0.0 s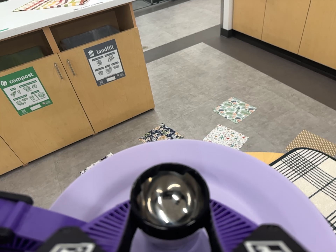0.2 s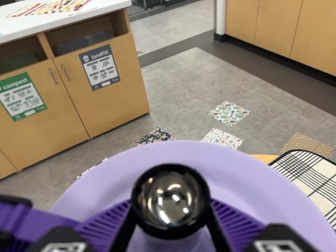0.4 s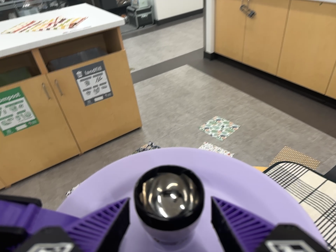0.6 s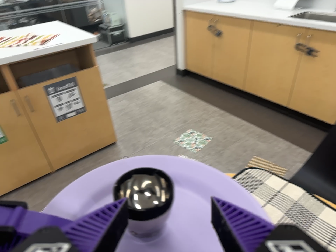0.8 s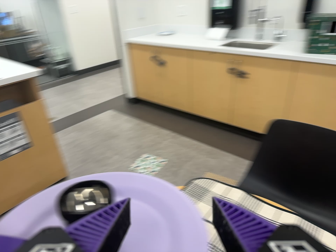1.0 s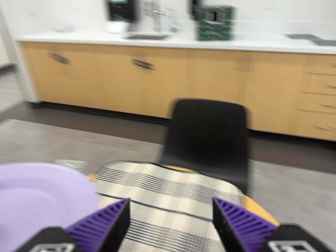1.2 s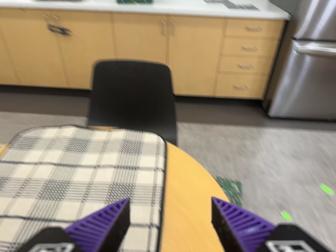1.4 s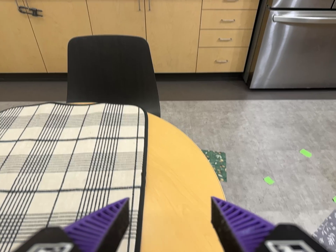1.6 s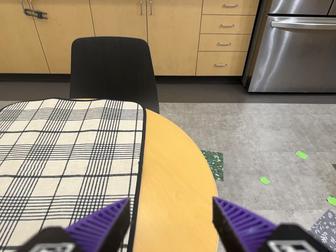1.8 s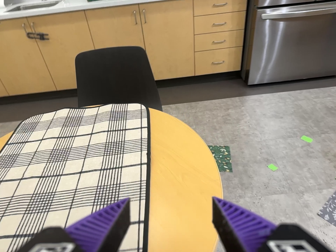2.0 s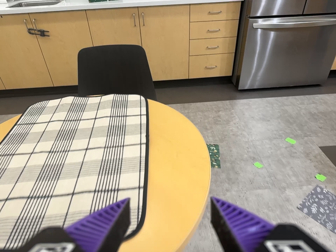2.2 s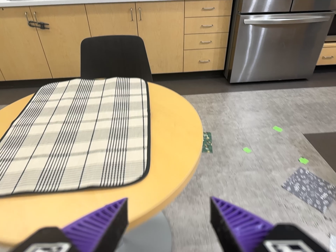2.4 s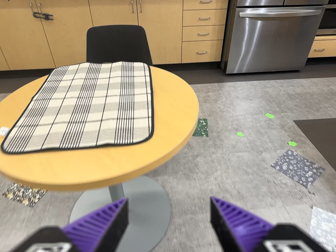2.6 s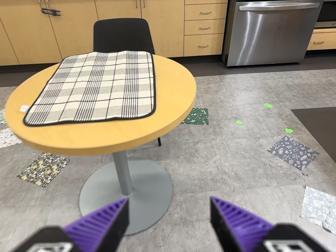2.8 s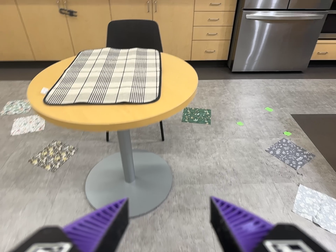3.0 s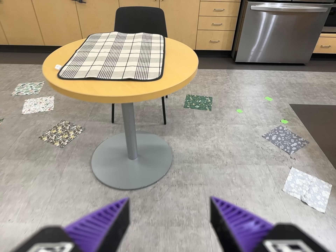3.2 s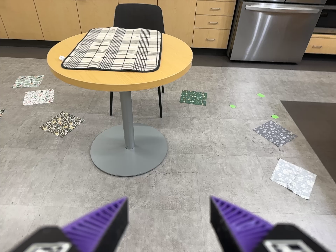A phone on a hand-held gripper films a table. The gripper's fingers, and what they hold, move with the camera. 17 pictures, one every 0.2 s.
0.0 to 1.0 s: The camera swings to its right by about 40 degrees, and the scene slides to the left. It travels backward, toward the bottom of its view and to its right, about 18 cm. Its aim tips toward the top of its view by about 15 degrees. It rolls about its line of sight by about 15 degrees, and the scene rotates counterclockwise.
1.0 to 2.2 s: The camera swings to its right by about 20 degrees, and the scene slides to the left. It travels toward the bottom of its view and backward, about 40 cm, so close, fixed things drift upward. It rolls about its line of sight by about 15 degrees, and the scene rotates counterclockwise.
2.2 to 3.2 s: The camera travels backward and toward the bottom of its view, about 60 cm, so what stands in front gets smaller.
The film runs backward here.
